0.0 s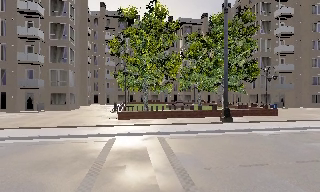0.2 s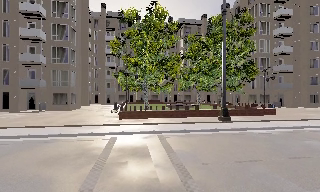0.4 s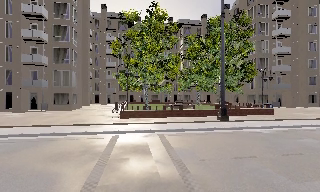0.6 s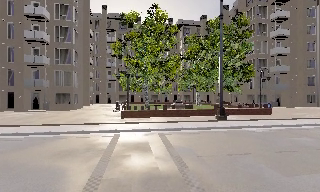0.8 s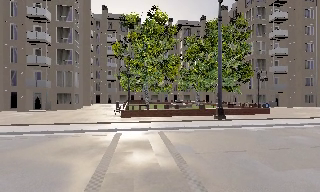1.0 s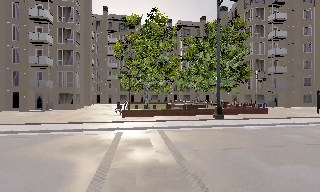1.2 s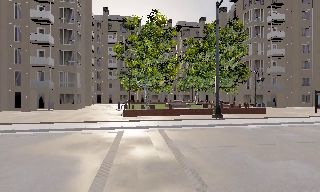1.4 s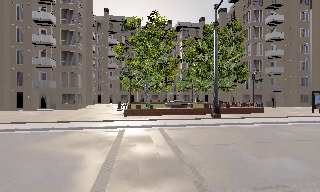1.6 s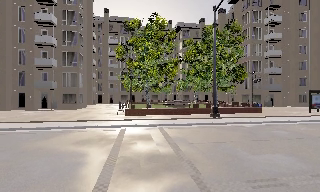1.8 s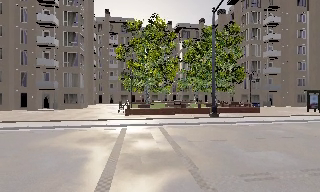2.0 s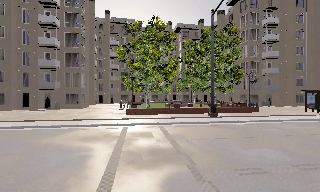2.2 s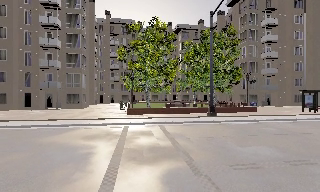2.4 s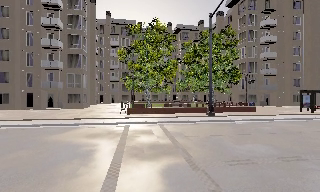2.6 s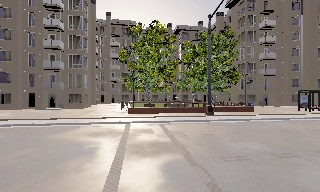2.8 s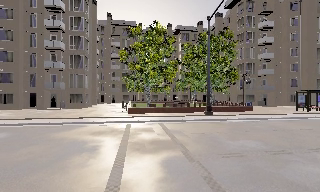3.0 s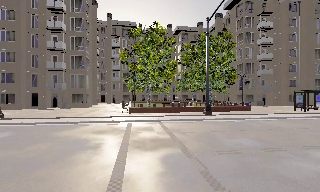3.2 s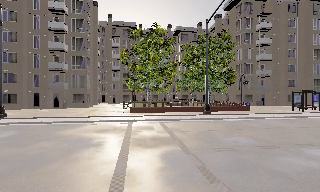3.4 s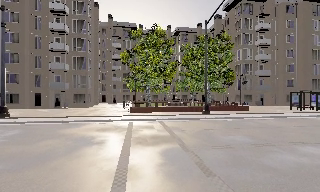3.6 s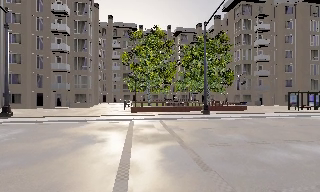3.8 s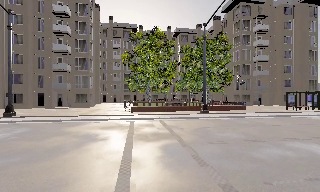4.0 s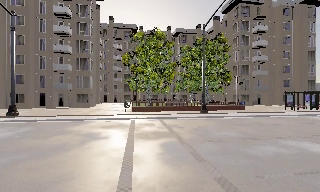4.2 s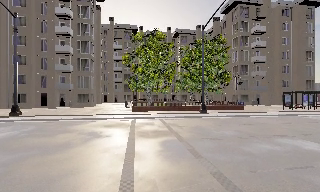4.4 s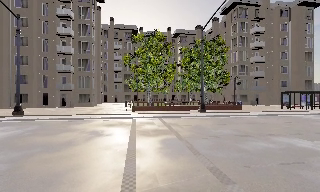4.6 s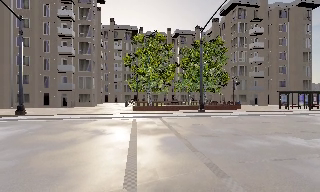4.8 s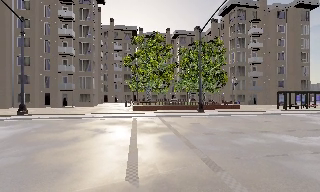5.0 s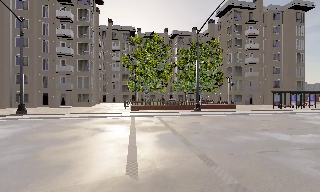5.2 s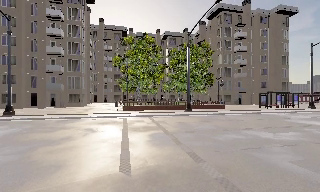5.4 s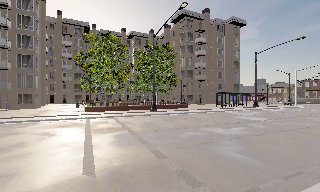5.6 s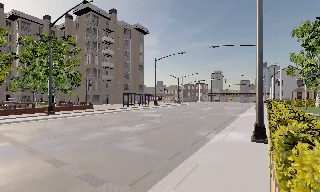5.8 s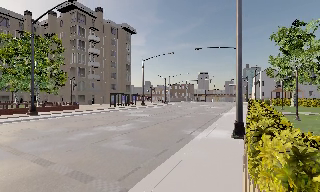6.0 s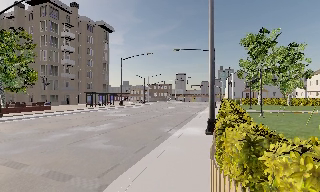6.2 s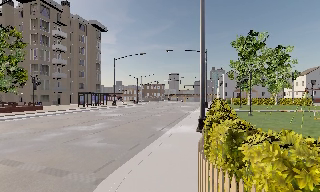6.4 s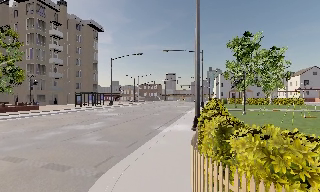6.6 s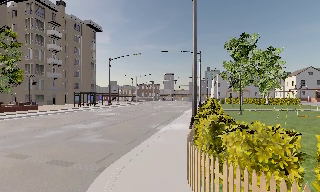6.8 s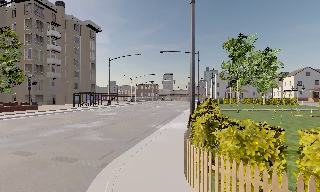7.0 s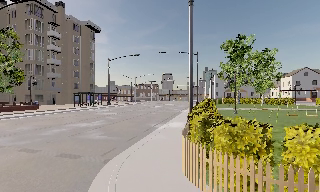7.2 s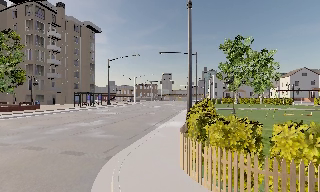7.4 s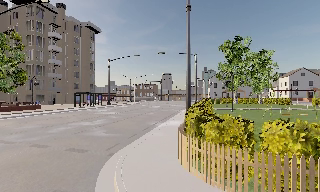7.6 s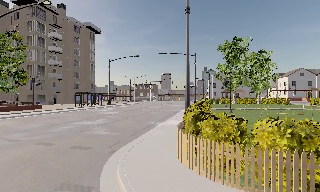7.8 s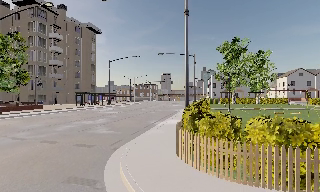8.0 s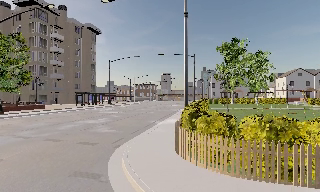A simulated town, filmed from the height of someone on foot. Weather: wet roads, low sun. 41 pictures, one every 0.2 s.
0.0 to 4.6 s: The camera travels backward, about 7 m, so what stands in front gets smaller.
4.6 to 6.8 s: The camera pans to its right, which is clockwise from overhead, by about 65 degrees. It travels backward, about 3.5 m.
6.8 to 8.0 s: The camera travels backward, about 2 m, so what stands in front gets smaller.
The film runs backward here.
